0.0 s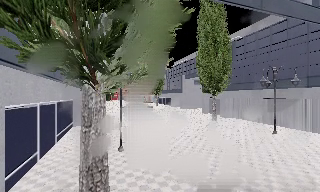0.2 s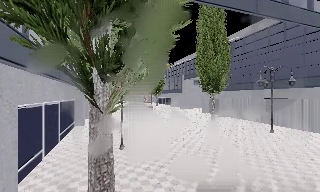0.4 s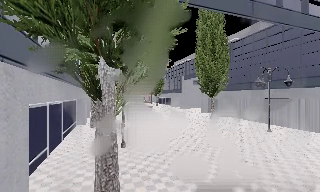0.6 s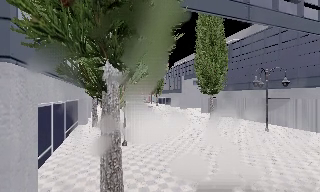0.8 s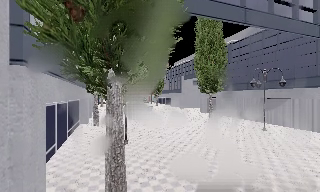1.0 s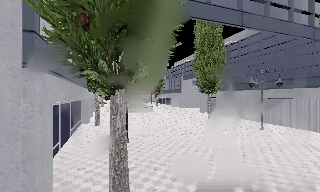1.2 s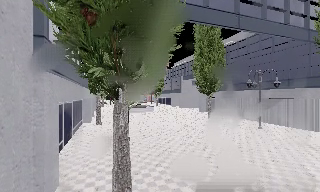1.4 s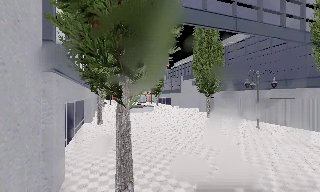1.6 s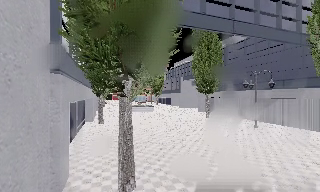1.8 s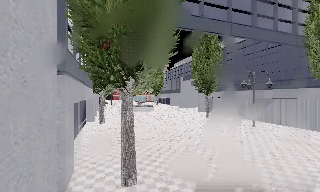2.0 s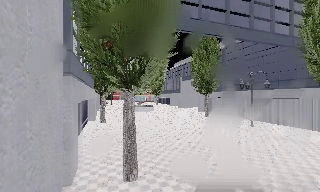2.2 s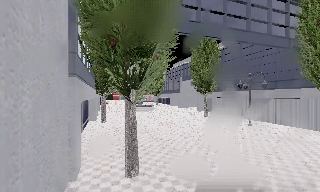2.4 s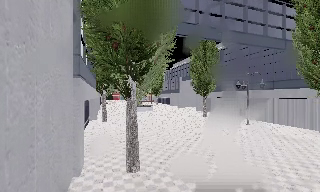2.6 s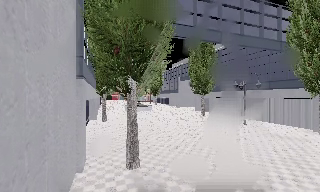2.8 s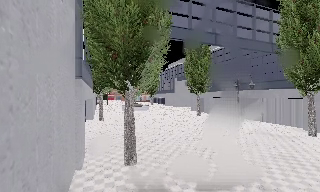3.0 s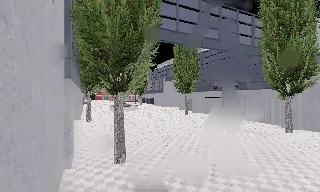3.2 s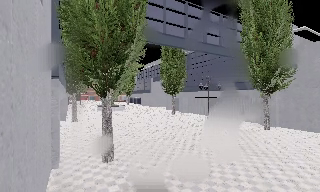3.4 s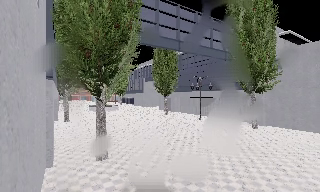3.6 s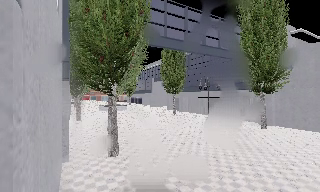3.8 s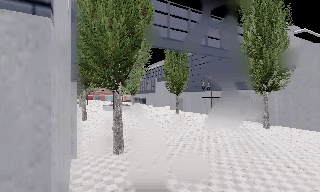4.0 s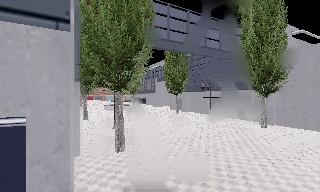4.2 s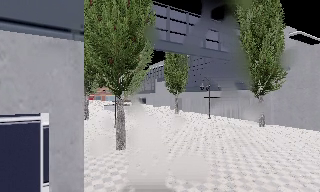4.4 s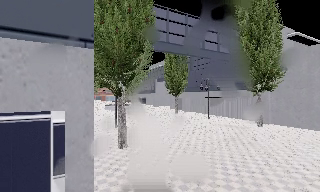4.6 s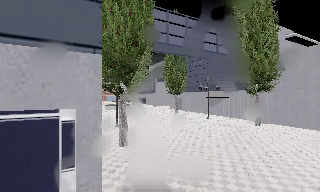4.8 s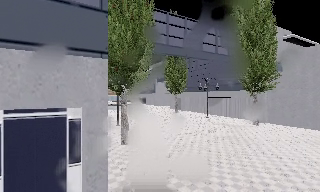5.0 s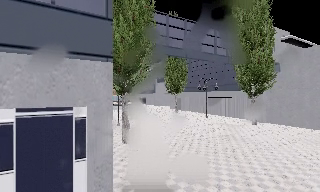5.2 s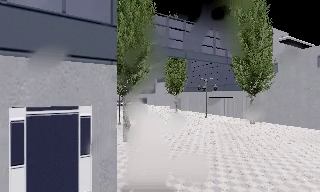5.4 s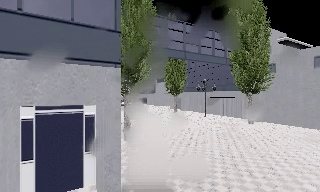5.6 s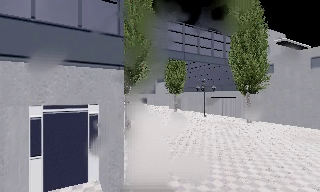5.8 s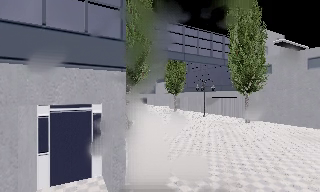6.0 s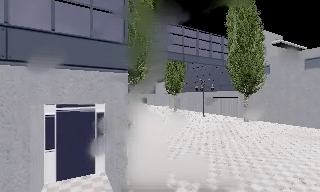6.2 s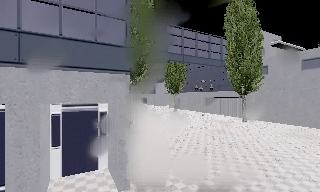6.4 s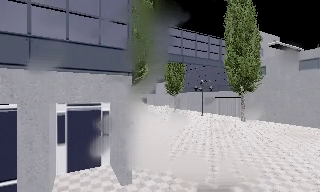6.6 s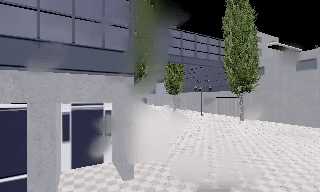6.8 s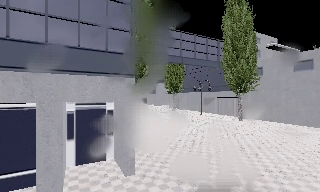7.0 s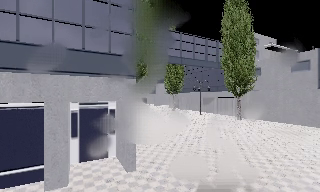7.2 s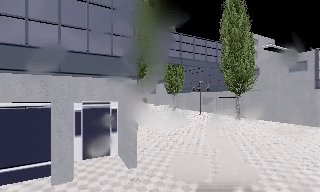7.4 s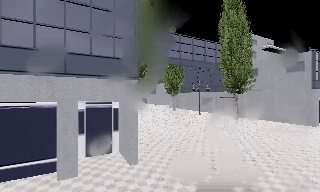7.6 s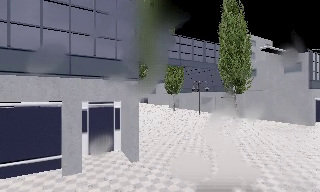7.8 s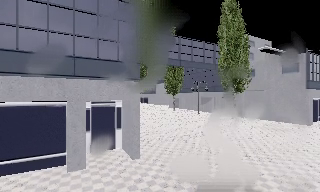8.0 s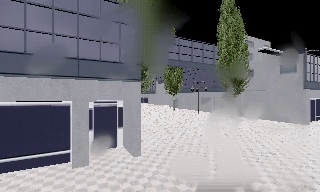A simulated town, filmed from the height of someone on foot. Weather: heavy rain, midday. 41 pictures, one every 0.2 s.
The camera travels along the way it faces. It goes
backward.
0.0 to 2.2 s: The camera travels backward, about 3 m, so what stands in front gets smaller.
2.2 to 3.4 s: The camera swings to its right by about 15 degrees, and the scene slides to the left. It travels backward, about 1.5 m, so what stands in front gets smaller.
3.4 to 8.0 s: The camera travels backward, about 6 m, so what stands in front gets smaller.
The film runs backward here.
